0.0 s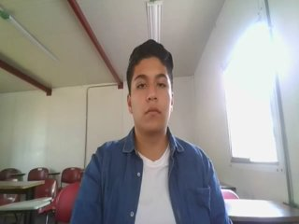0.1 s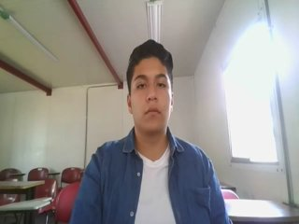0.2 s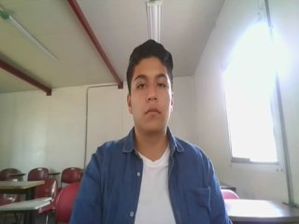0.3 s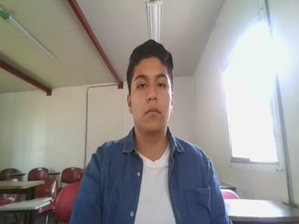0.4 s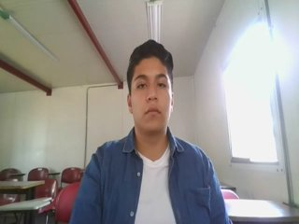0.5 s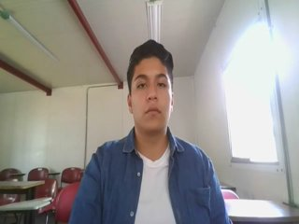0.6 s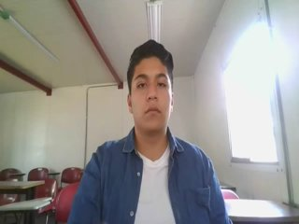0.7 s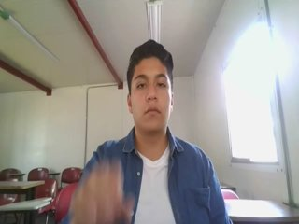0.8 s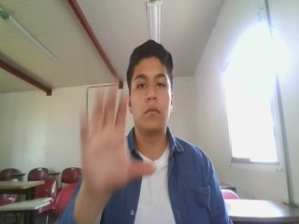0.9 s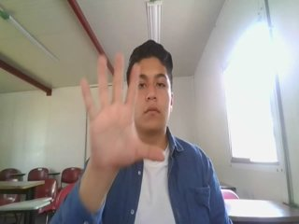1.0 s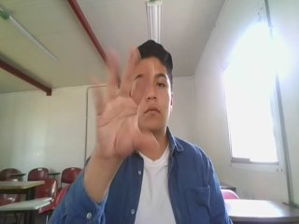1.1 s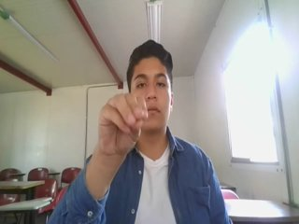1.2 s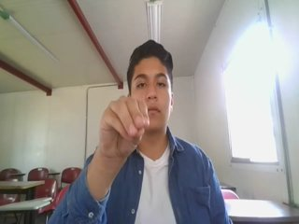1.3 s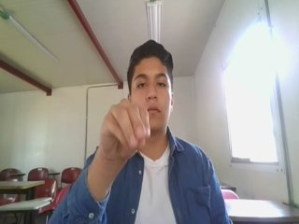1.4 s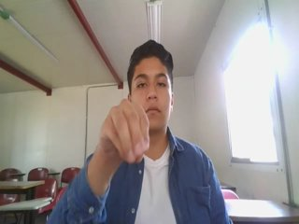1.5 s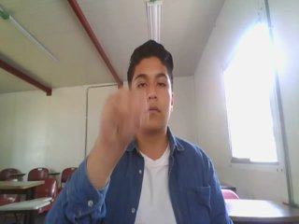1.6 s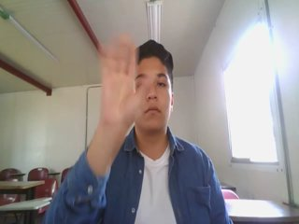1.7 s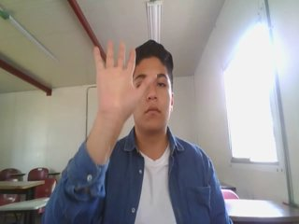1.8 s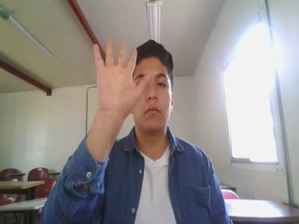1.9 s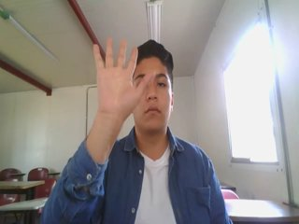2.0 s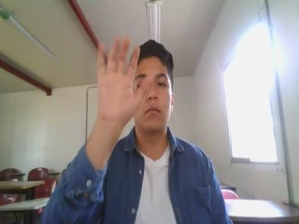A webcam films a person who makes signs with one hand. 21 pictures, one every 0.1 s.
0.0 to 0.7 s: Non-gesture.
0.8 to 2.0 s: On the screen the hand sweeps upward. The name of the sign: Throw up.
